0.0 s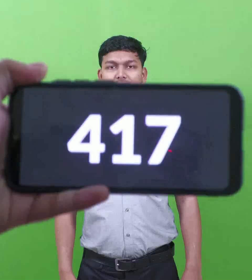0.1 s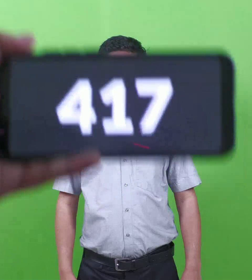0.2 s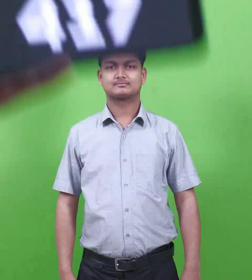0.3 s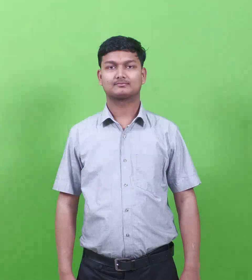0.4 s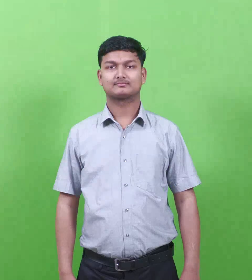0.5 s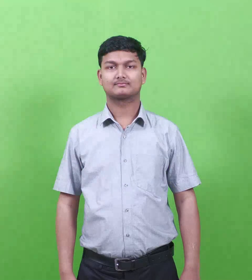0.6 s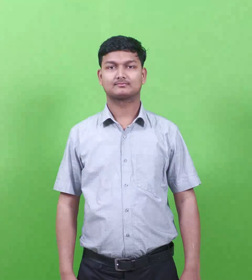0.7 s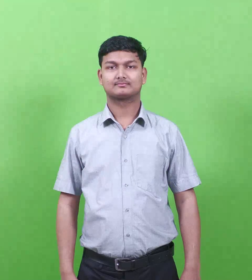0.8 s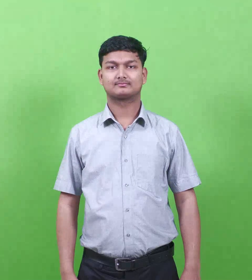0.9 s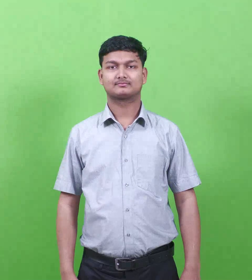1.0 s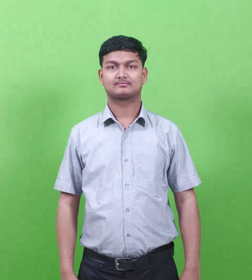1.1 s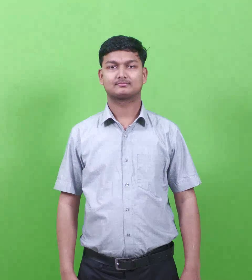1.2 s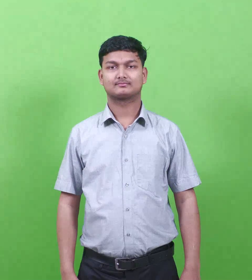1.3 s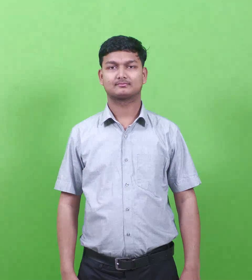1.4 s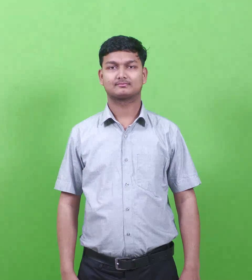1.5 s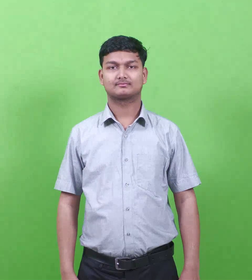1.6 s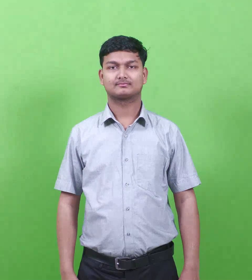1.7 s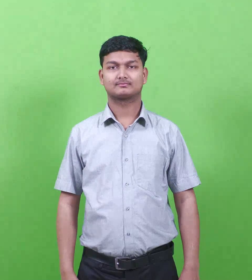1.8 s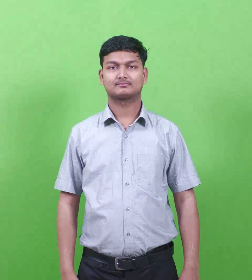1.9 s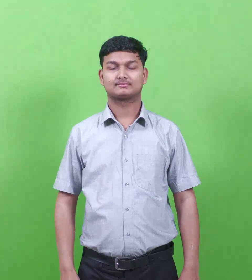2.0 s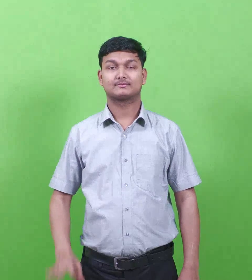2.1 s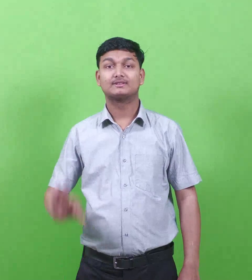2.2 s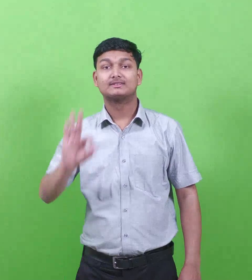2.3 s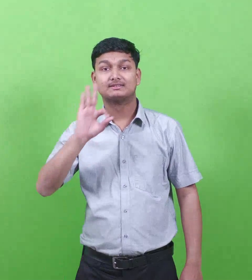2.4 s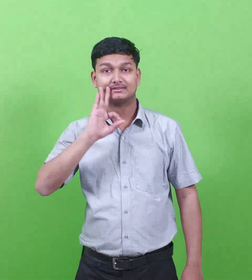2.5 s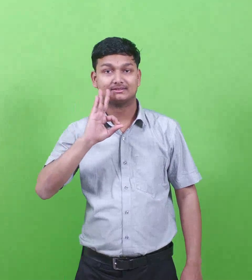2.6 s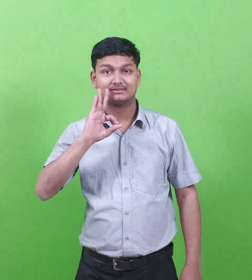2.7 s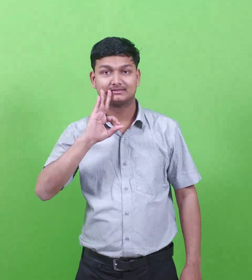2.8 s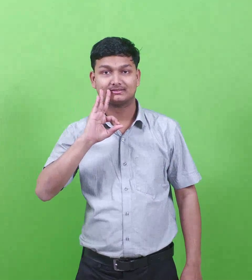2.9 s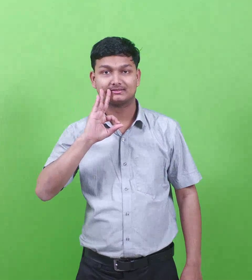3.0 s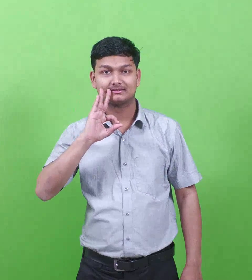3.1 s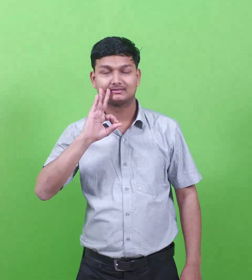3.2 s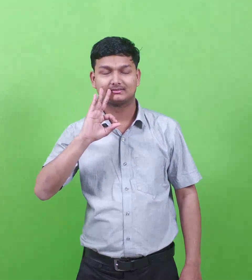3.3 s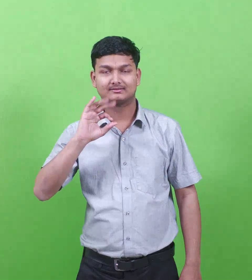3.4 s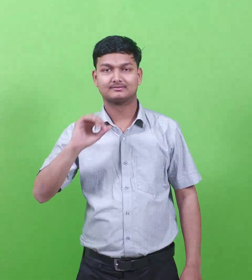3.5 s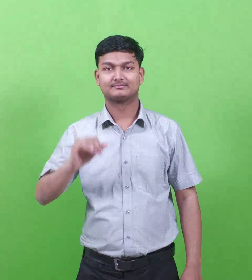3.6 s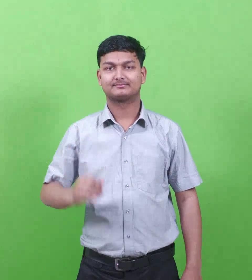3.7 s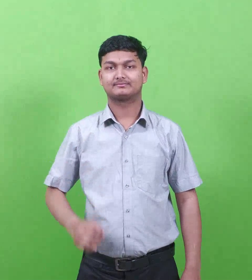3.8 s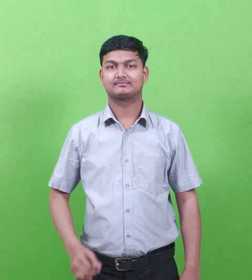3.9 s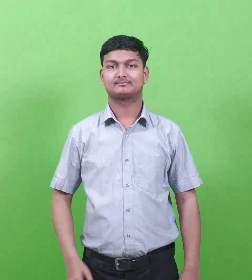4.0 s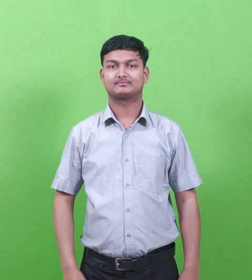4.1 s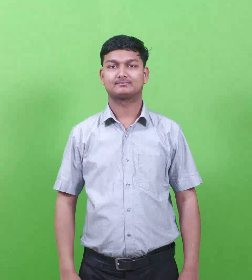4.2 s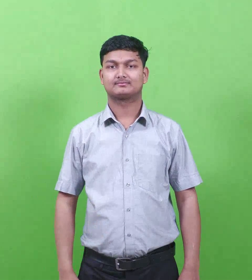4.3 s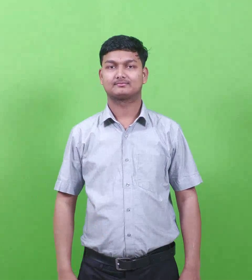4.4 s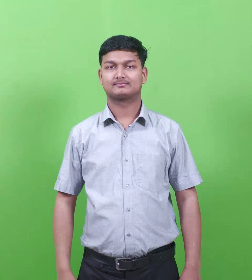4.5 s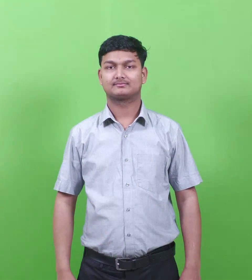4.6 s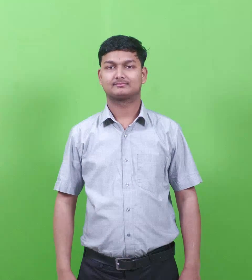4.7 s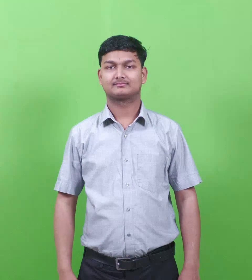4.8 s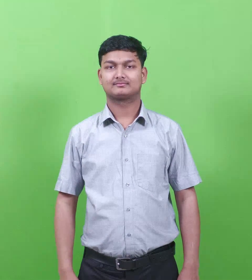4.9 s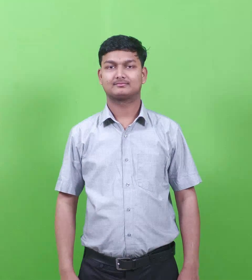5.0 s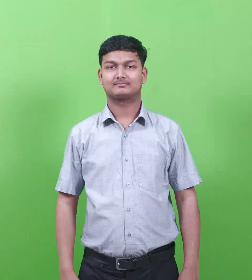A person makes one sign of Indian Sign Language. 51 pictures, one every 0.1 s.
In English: tertius
